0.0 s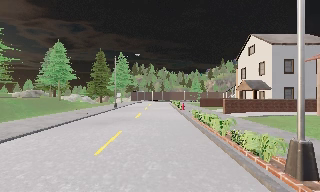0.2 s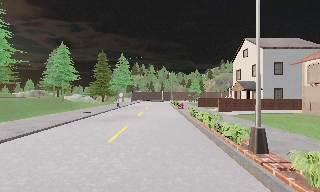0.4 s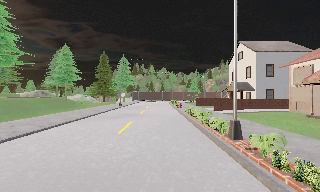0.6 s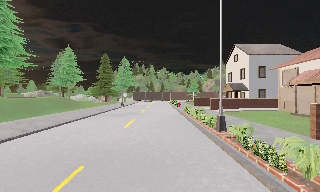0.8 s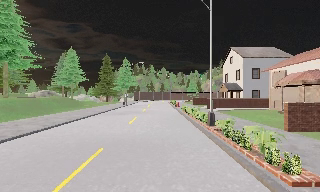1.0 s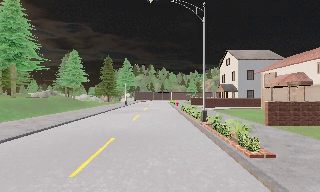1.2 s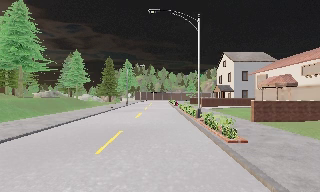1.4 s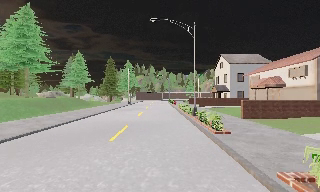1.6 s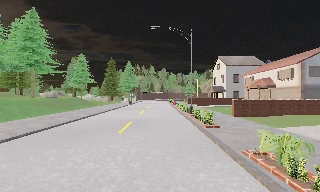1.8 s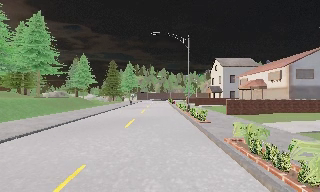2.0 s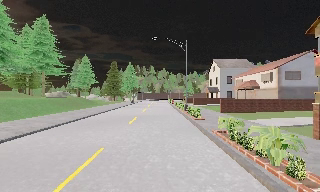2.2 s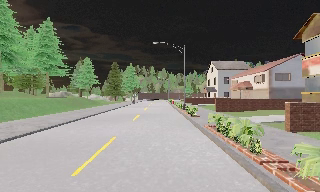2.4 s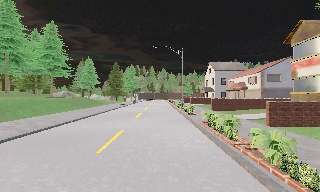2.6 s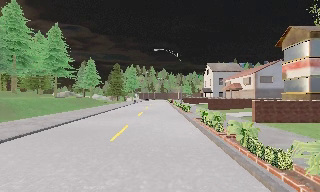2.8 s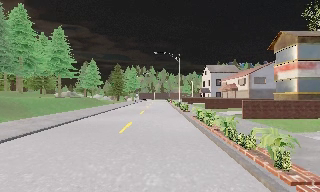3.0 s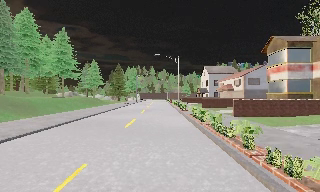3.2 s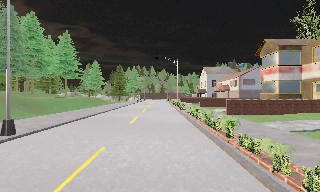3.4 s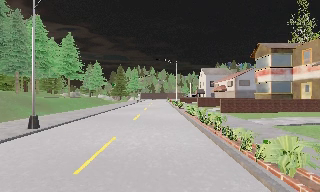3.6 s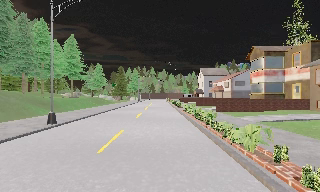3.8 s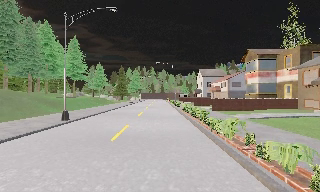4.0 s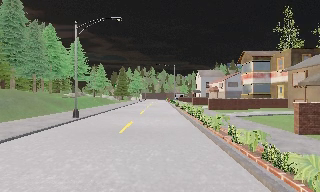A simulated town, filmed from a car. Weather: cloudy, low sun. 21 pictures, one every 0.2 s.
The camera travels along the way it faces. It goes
backward.
0.0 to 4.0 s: The camera travels backward, about 30 m, so what stands in front gets smaller.
The film runs backward here.
